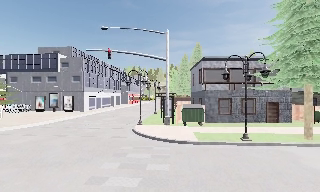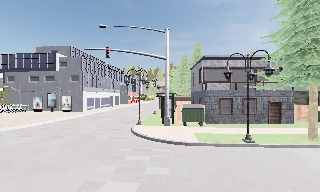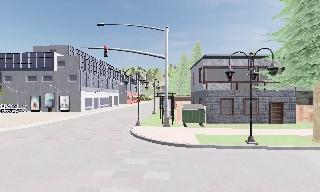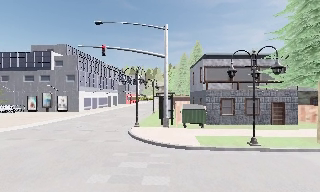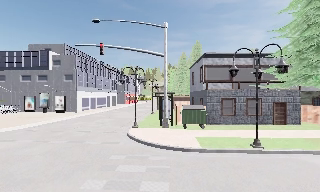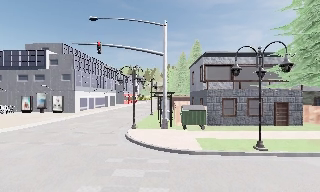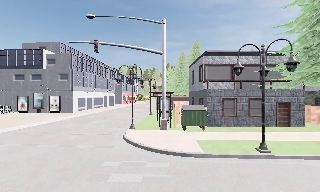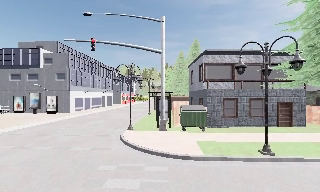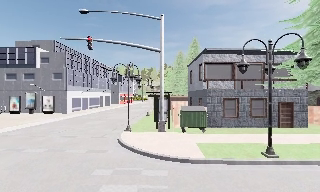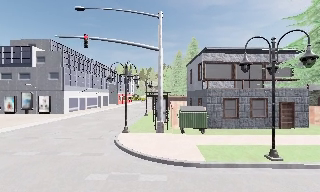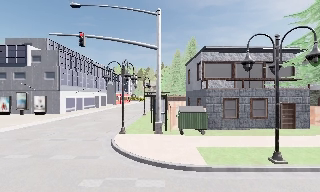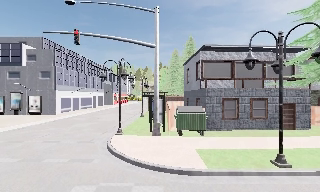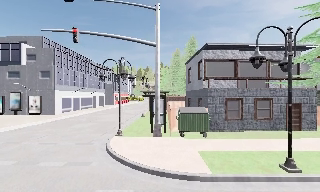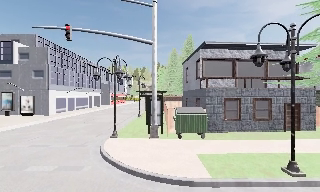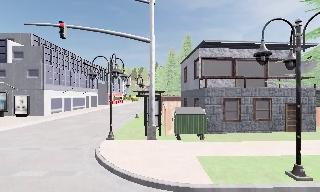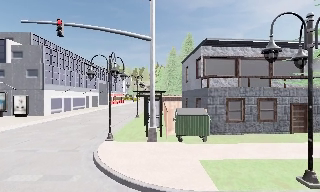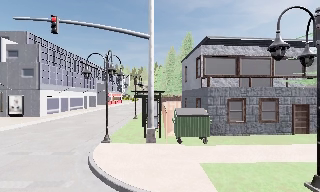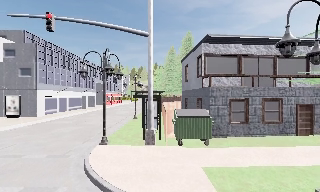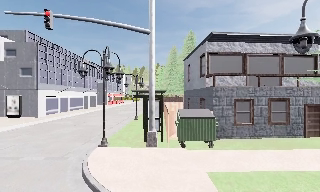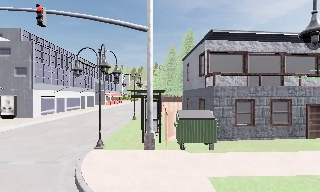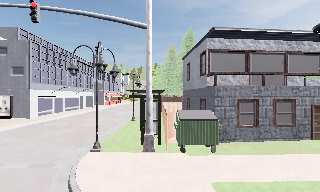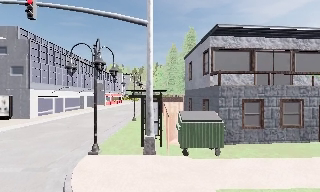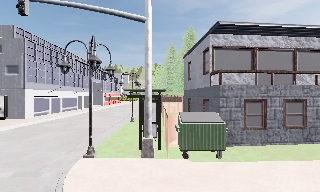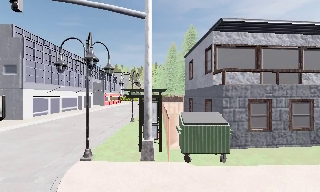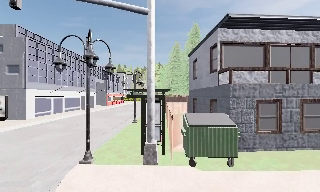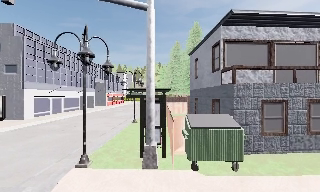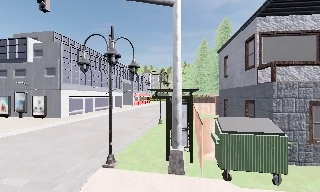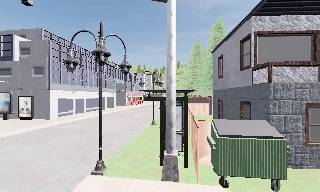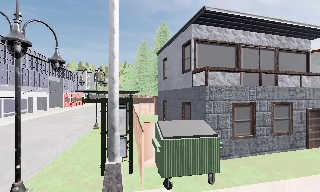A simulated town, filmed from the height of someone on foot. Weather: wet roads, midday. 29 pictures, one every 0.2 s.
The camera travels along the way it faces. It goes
forward.
0.0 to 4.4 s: The camera travels forward, about 7 m, so what stands in front looms larger.
4.4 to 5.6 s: The scene slides to the left, as the camera pans about 10 degrees to its right. It travels forward, about 2 m, so what stands in front looms larger.
The film runs forward here.
